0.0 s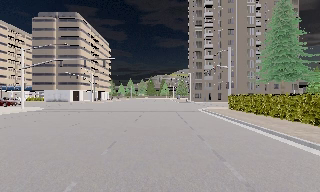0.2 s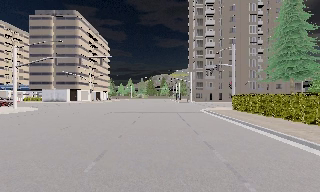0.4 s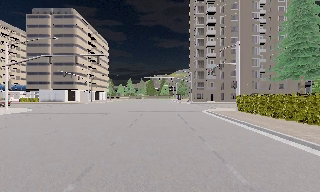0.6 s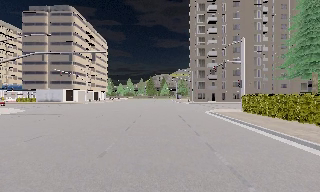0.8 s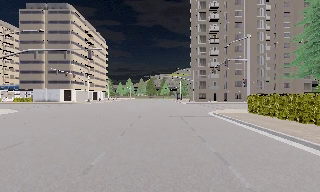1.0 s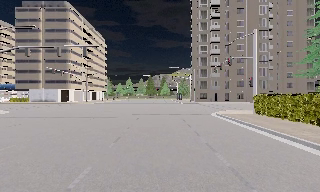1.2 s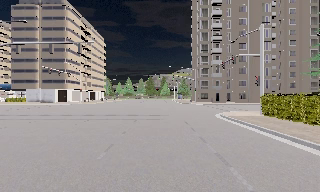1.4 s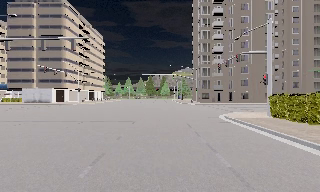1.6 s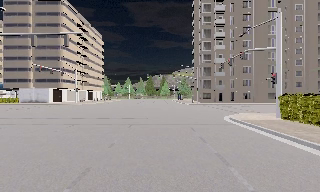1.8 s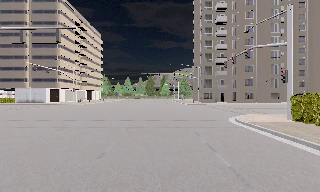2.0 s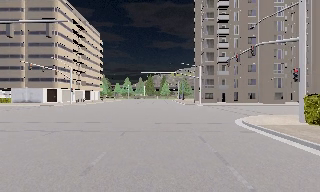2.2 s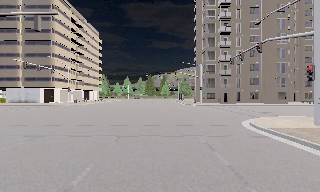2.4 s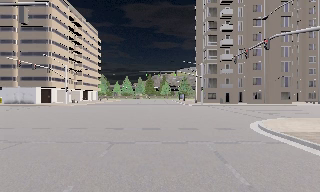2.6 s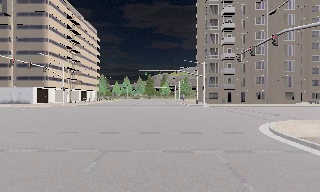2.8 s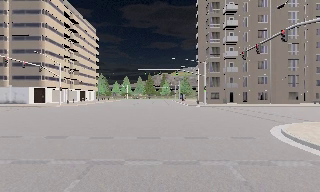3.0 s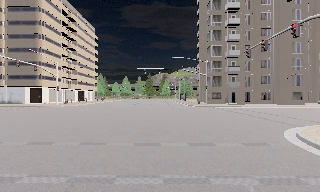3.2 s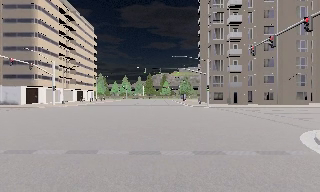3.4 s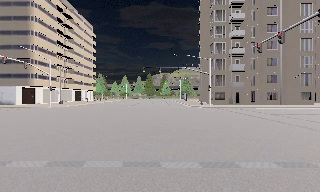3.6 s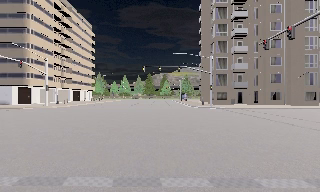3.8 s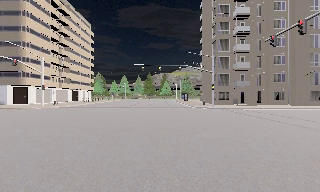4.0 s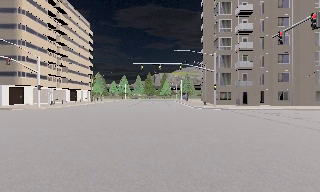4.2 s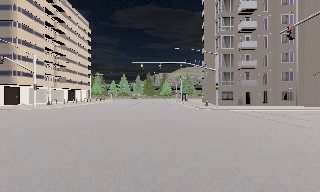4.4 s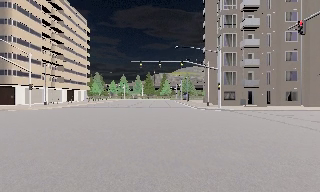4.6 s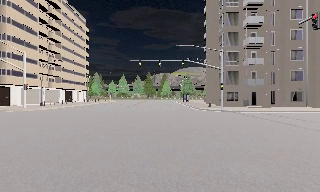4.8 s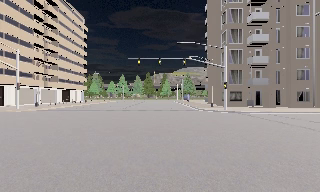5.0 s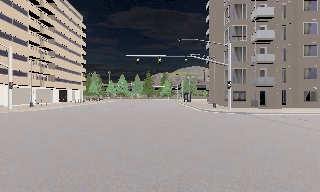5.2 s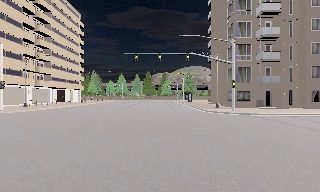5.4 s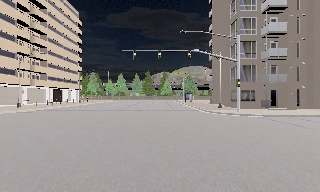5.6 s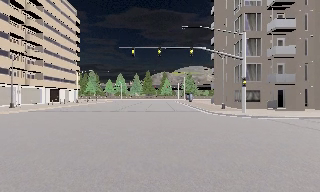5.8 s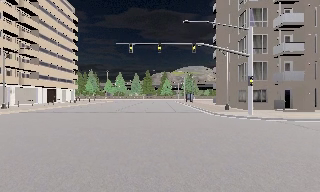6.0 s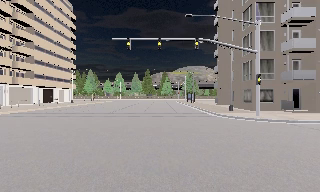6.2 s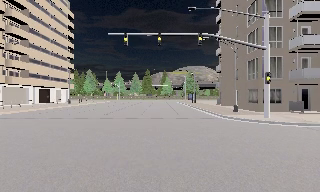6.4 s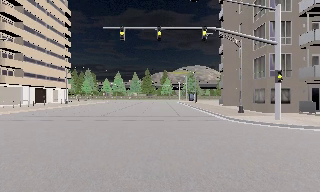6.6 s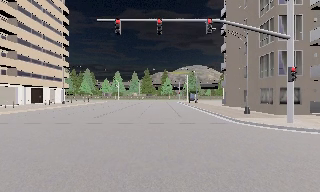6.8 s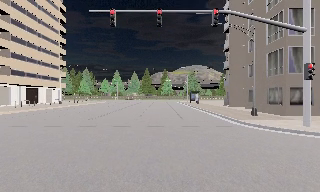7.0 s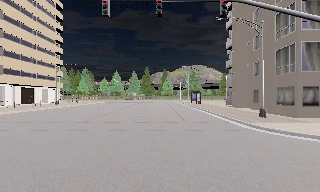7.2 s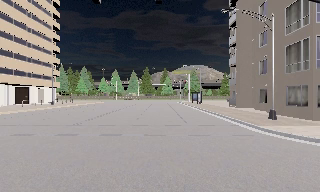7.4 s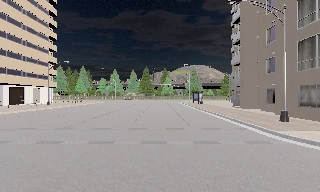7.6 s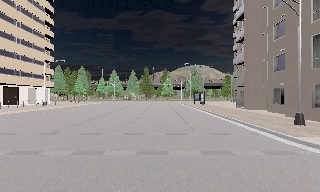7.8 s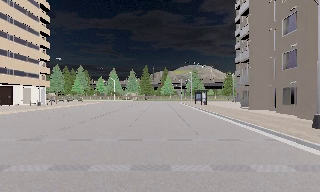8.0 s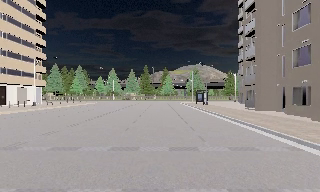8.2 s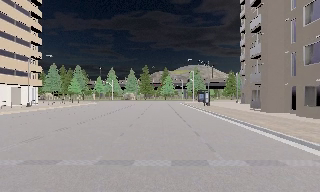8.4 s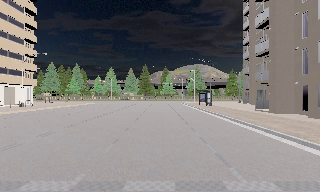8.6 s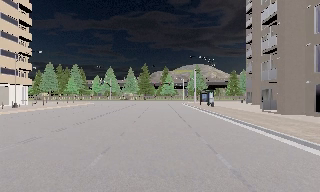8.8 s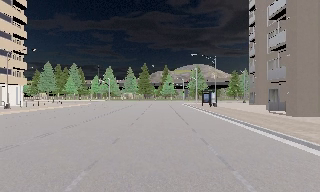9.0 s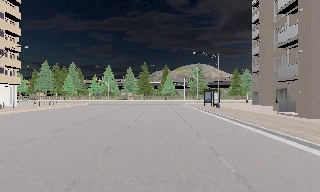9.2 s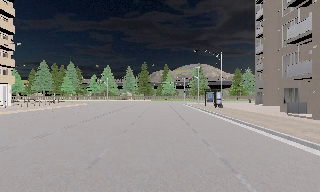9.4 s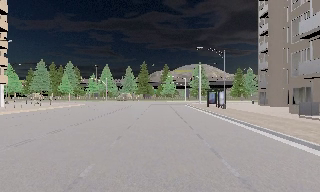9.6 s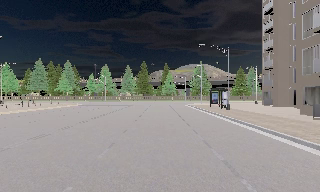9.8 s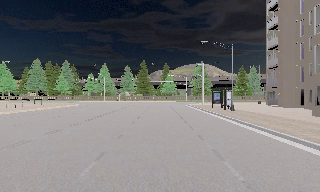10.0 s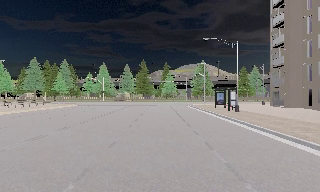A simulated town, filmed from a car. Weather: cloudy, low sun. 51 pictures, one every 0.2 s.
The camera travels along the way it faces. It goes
forward.
0.0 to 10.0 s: The camera travels forward, about 50 m, so what stands in front looms larger.
The film runs forward here.
